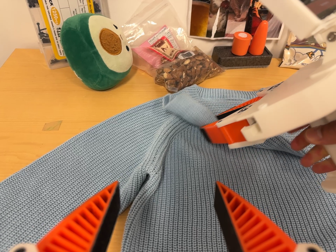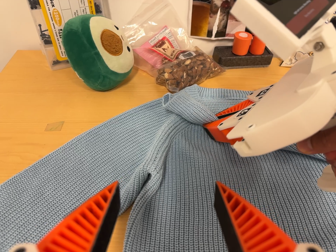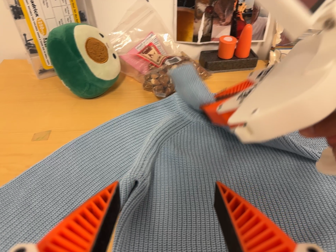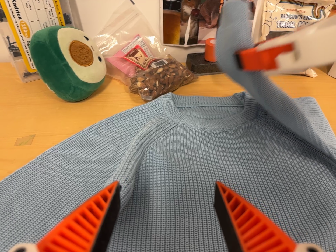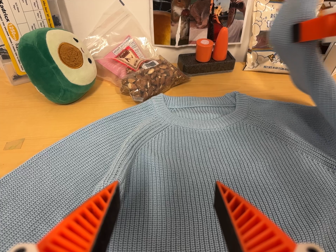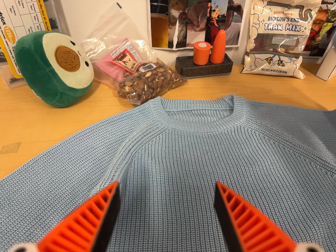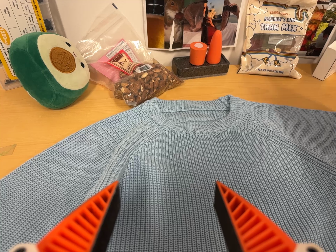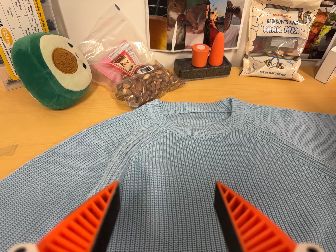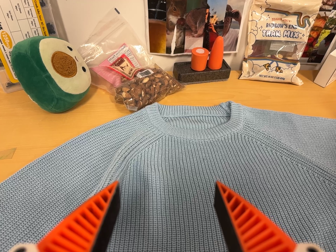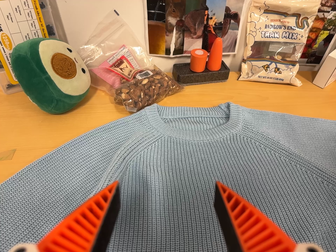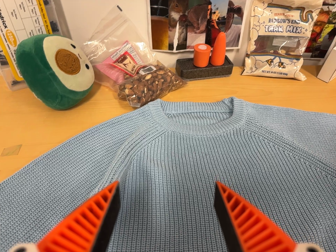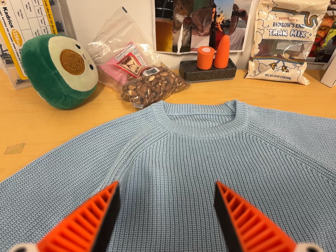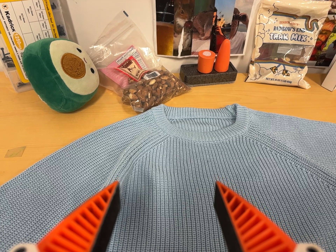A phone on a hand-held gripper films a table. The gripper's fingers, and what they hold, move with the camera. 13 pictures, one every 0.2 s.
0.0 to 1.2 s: The camera travels to its right, about 4 cm, so close, fixed things drift to the left.
1.2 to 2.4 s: The camera keeps its place and its aim.
The film runs backward here.
